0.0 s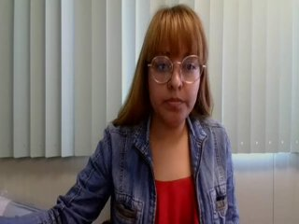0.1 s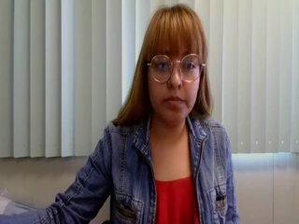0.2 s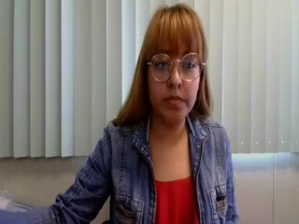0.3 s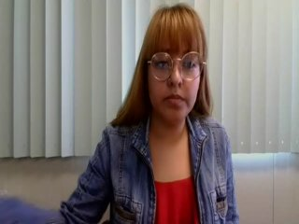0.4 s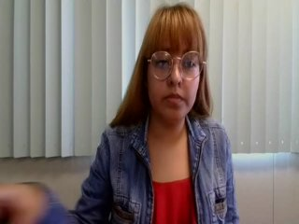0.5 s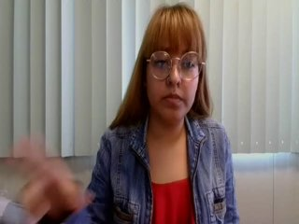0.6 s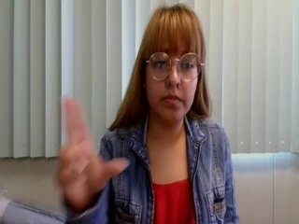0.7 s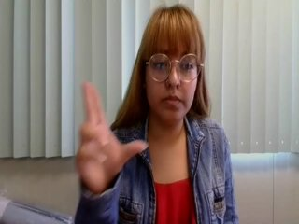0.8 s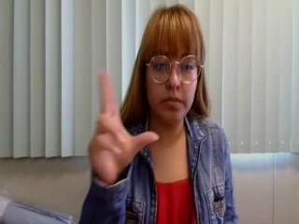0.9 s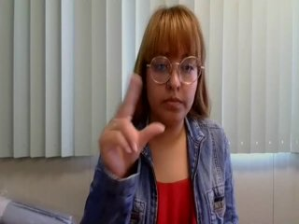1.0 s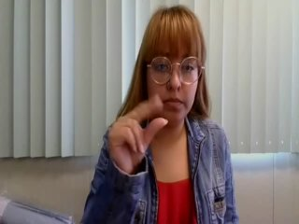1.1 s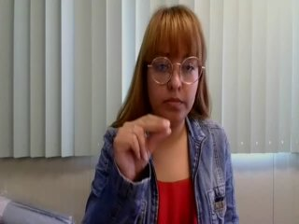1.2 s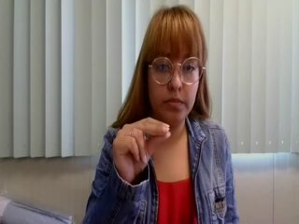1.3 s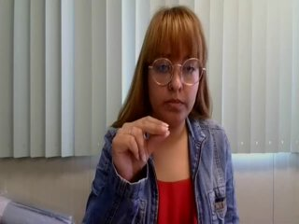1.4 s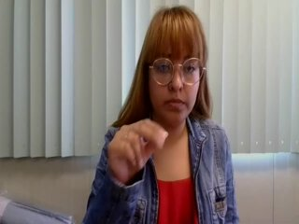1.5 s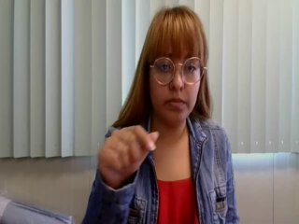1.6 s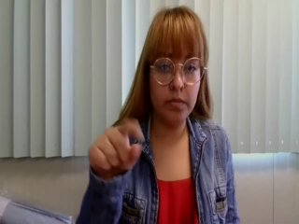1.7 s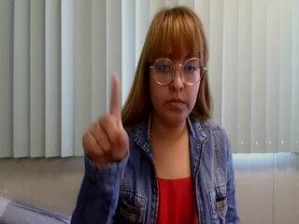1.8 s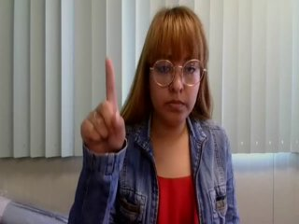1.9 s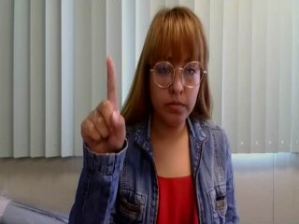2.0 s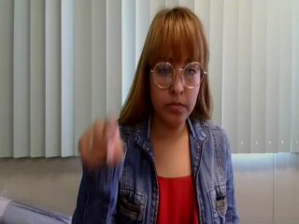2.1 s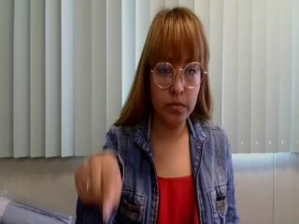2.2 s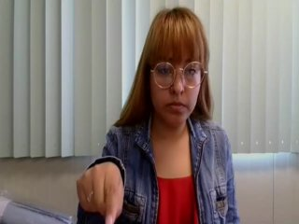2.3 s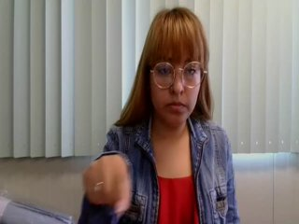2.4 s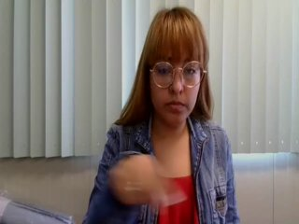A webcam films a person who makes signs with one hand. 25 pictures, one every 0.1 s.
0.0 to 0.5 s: Non-gesture.
0.6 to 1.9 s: Zoom out.
2.0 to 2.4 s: Pointing with one finger.
